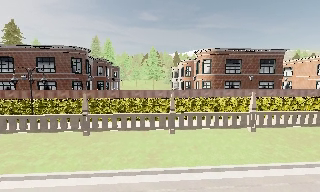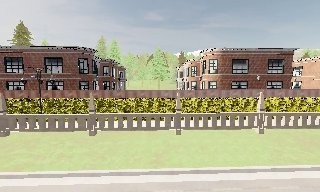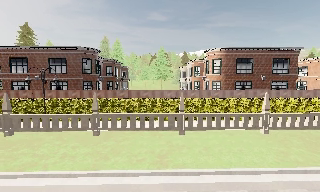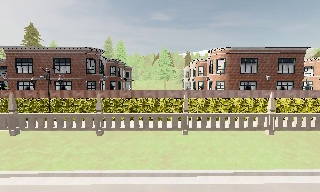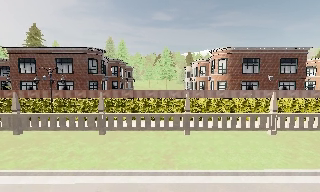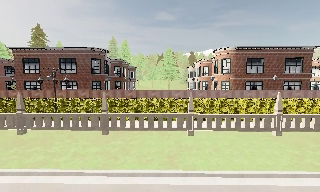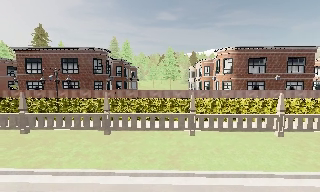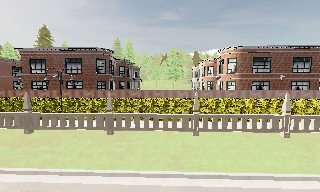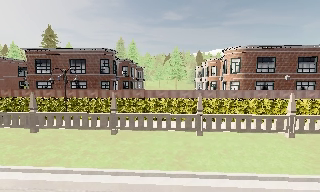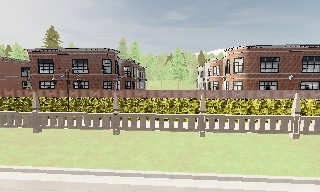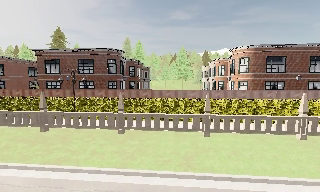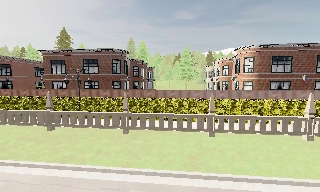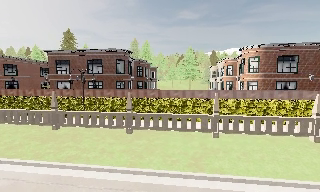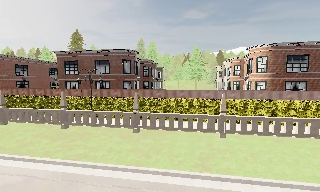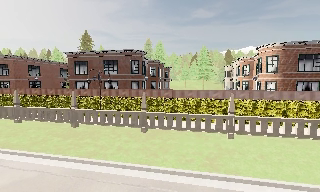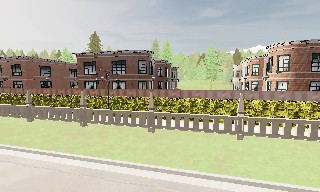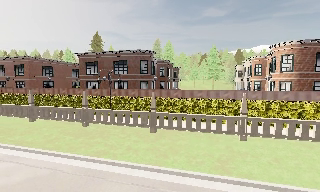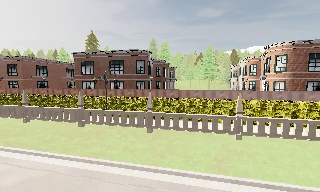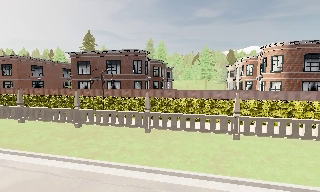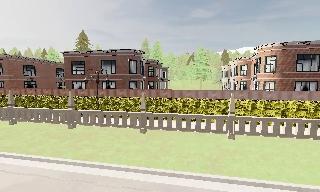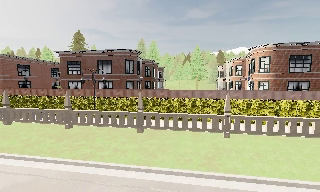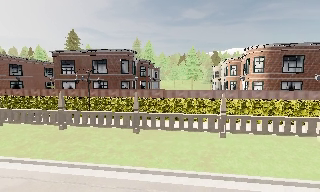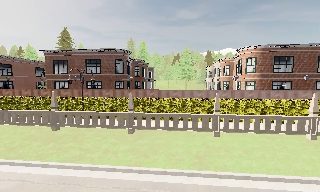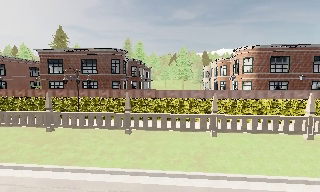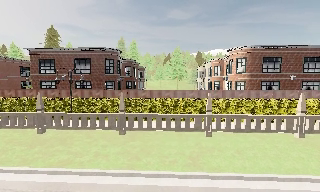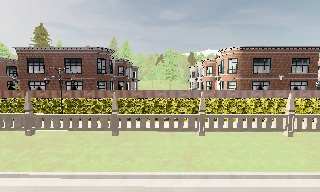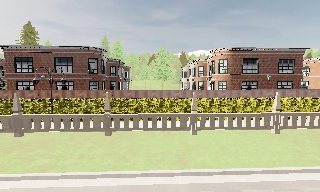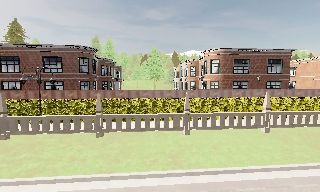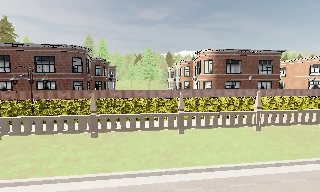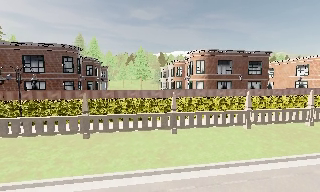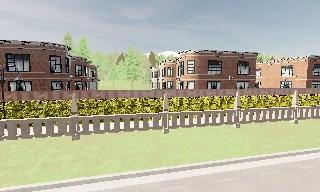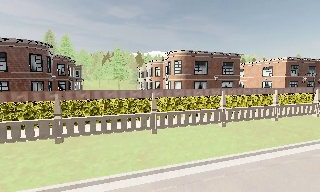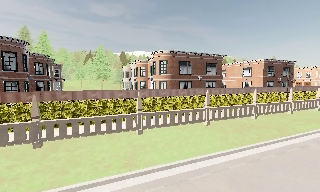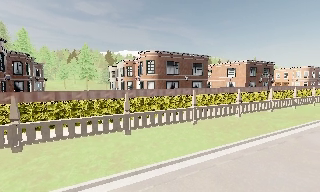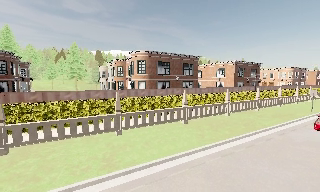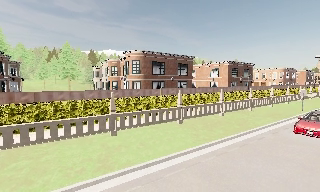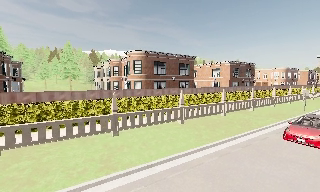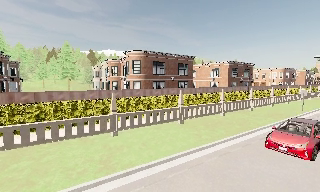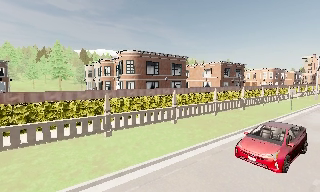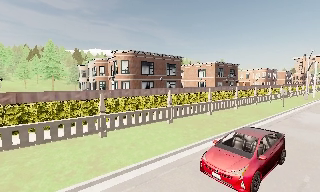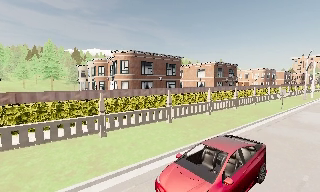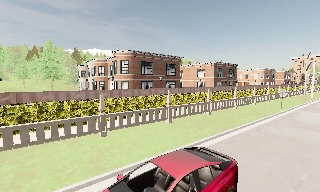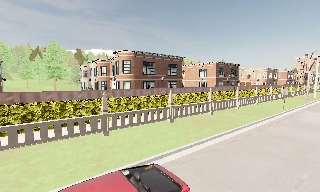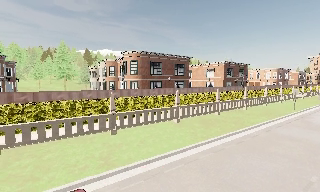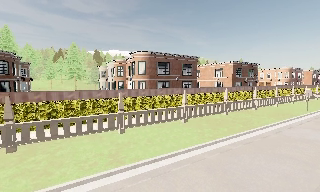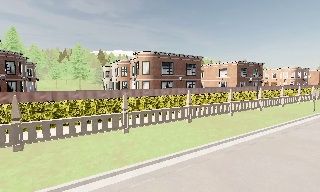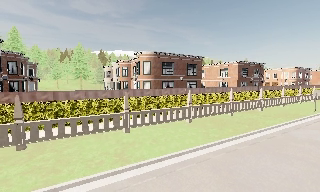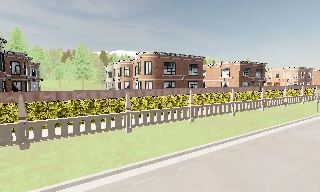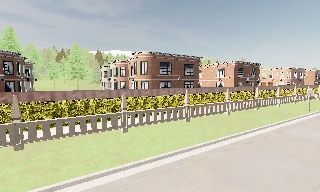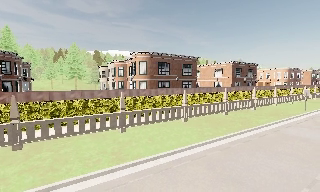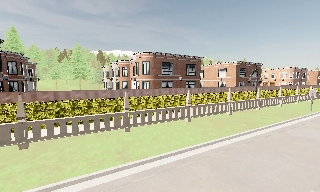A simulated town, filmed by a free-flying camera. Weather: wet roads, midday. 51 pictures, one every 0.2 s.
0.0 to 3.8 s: The camera swings to its left by about 15 degrees, and the scene slides to the right. It travels to its left, about 1 m, so close, fixed things drift to the right.
3.8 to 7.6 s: The scene slides to the left, as the camera pans about 45 degrees to its right. It travels to its left, about 1 m.
7.6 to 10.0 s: The camera travels backward, about 0.5 m, so what stands in front gets smaller.
The film runs forward here.
